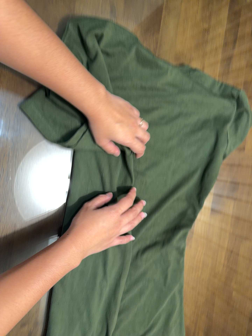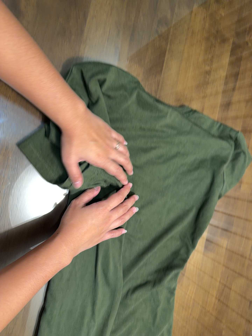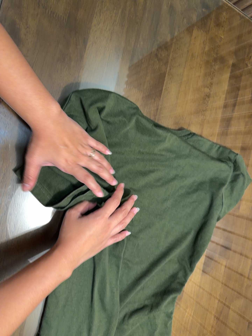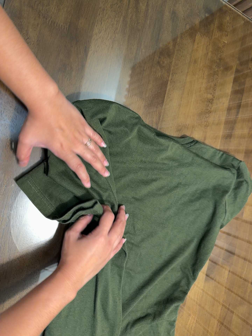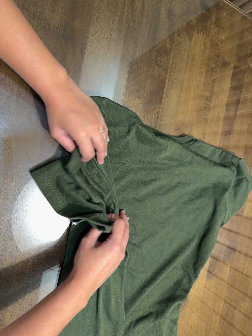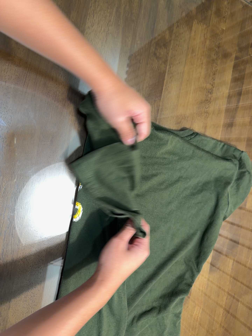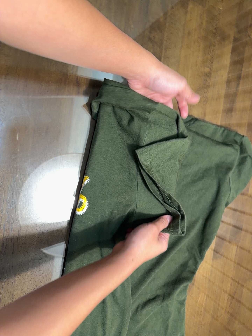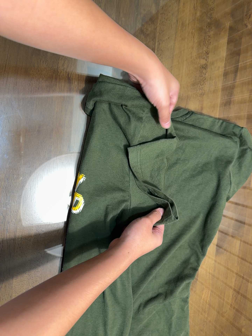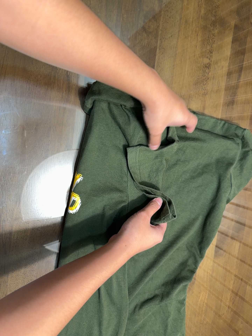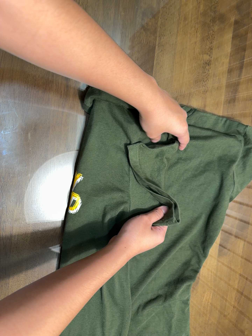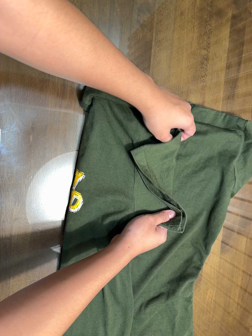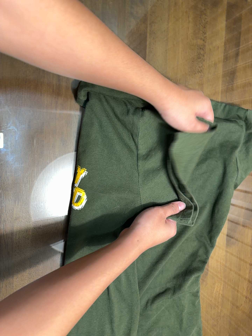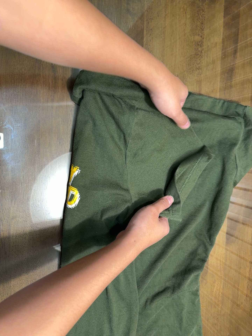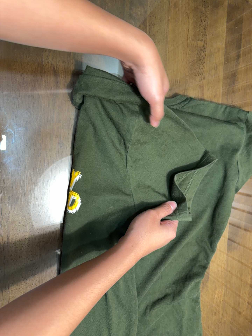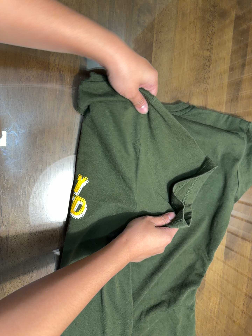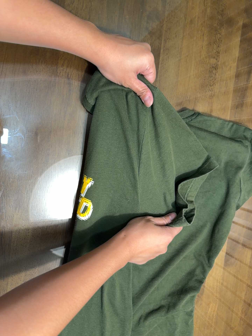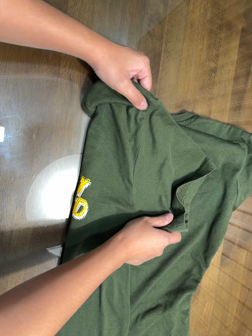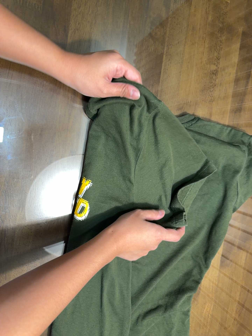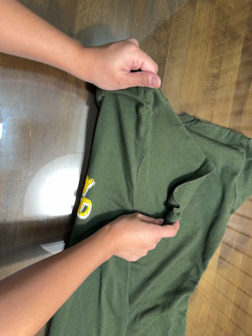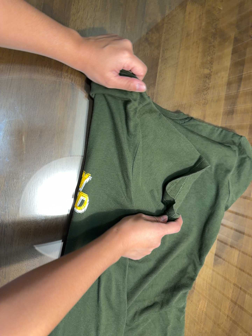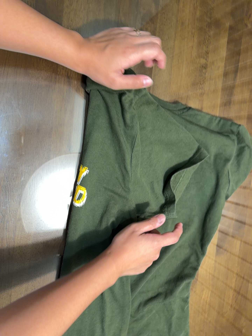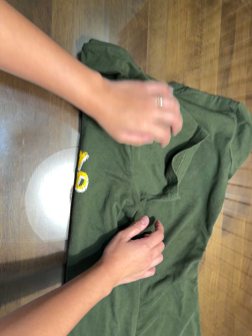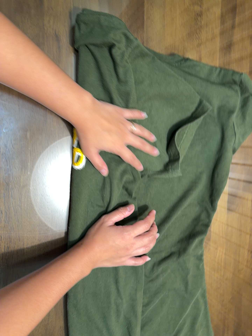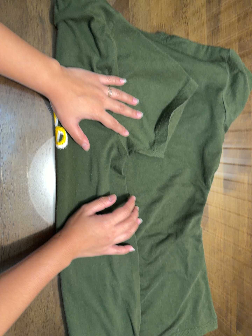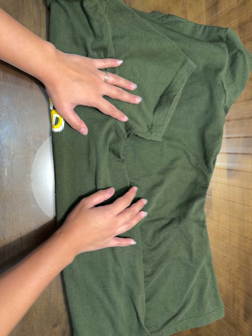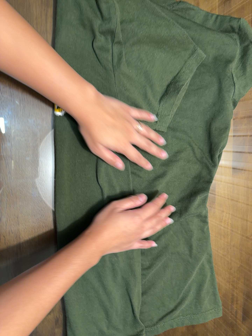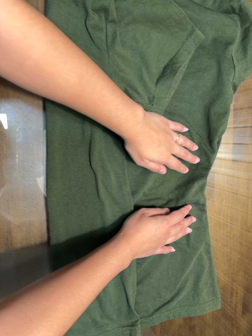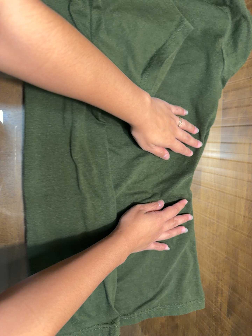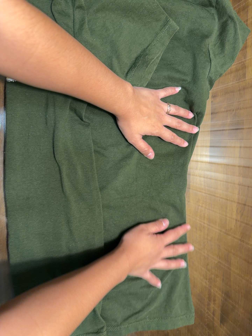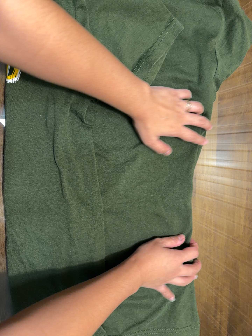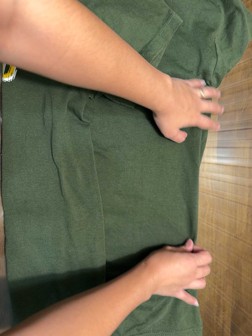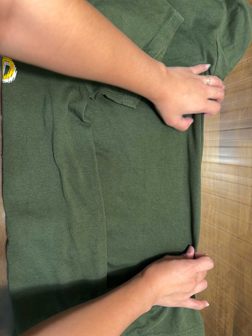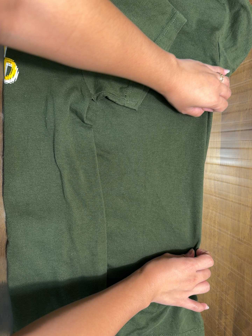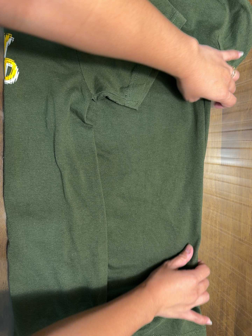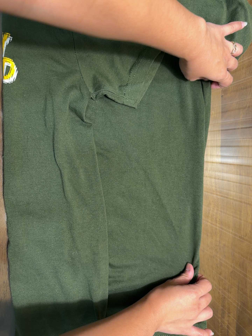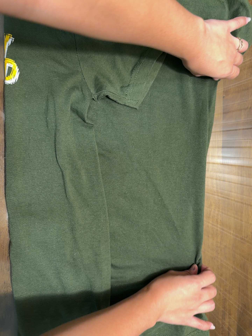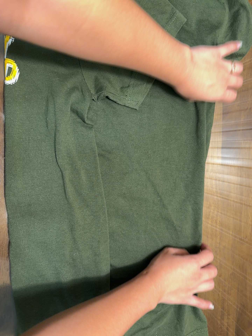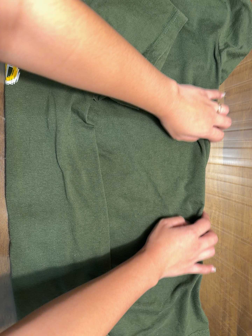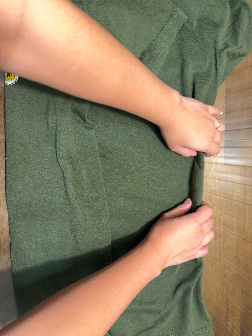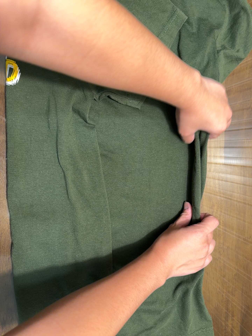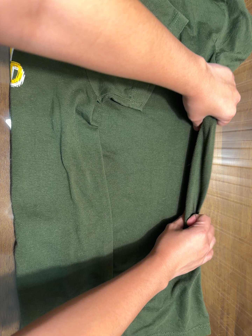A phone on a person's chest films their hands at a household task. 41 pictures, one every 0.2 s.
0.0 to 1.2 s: The camera travels toward the top of its view, about 12 cm, so close, fixed things drift downward.
1.2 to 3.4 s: The camera shifts only a little, or ends up much as it began.
3.4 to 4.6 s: The camera travels toward the bottom of its view, about 9 cm, so close, fixed things drift upward. It rolls about its line of sight by about 10 degrees, and the scene rotates counterclockwise.
4.6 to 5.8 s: The camera travels toward the bottom of its view, to its right and forward, about 14 cm, so close, fixed things drift upward.
5.8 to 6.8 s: The camera shifts only a little, or ends up much as it began.
6.8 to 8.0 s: The camera keeps its place and its aim.
The film runs forward here.
